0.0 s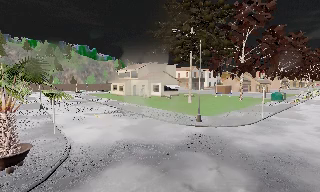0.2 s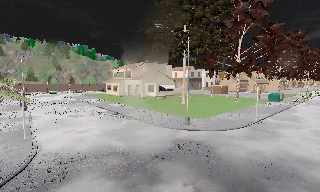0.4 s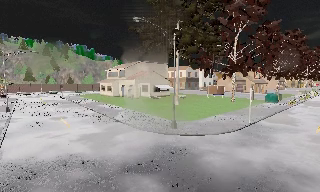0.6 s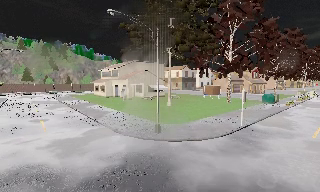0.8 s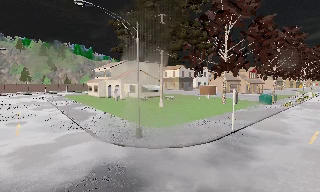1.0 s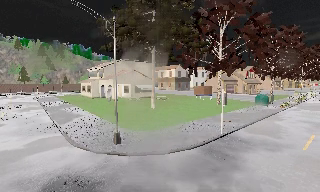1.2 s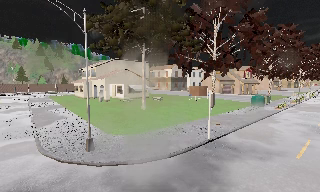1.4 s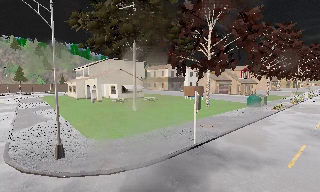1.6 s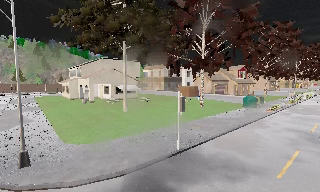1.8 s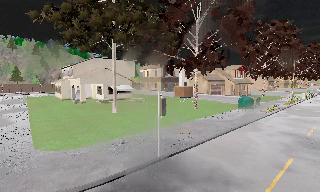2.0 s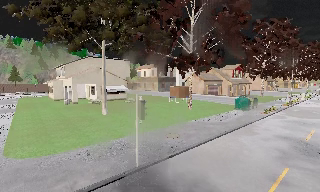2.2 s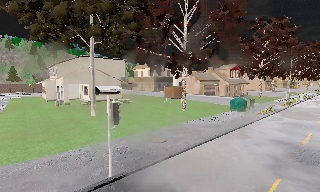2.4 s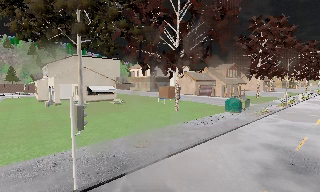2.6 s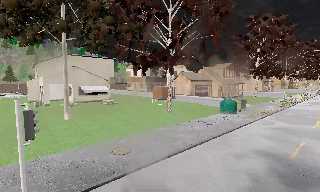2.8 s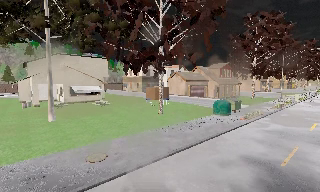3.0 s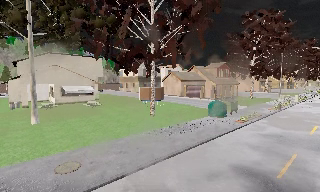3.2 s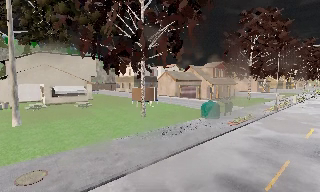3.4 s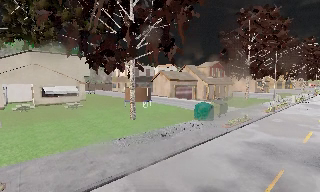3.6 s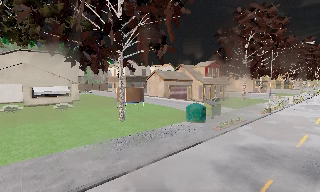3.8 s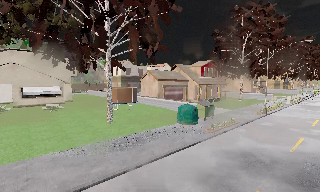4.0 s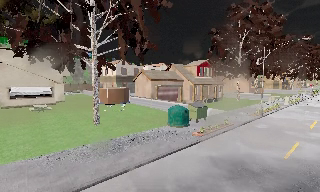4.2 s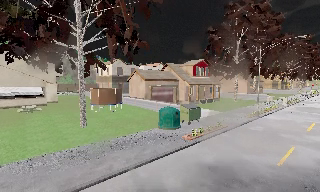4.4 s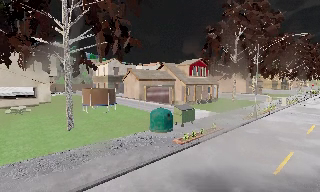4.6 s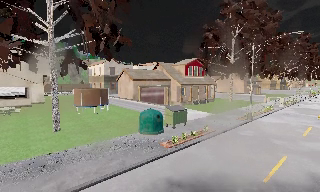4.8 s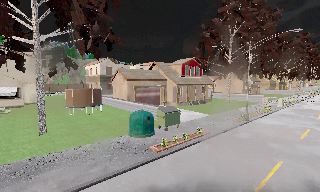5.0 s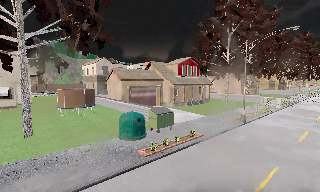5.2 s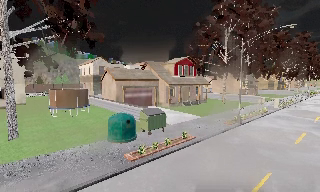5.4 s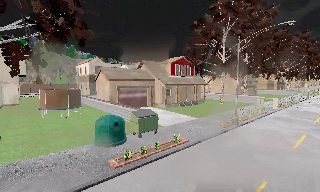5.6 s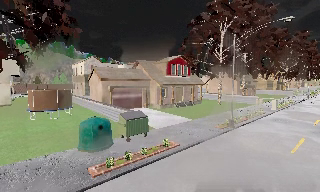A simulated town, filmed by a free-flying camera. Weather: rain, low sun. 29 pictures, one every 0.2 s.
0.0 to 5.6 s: The camera travels to its right and forward, about 35 m, so close, fixed things drift to the left. It loses speed.
The film runs forward here.
